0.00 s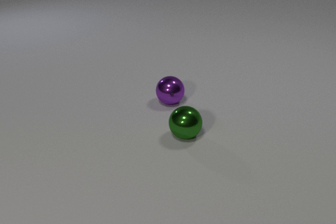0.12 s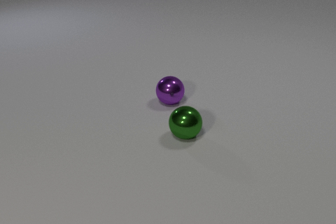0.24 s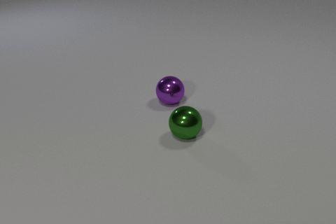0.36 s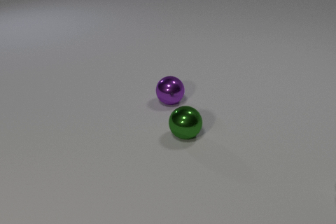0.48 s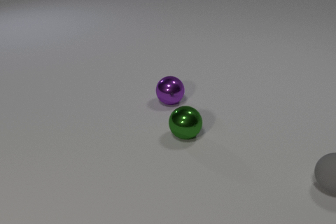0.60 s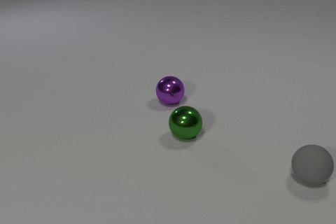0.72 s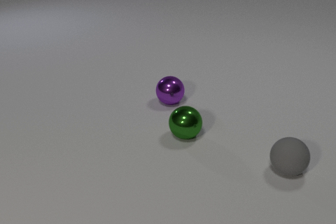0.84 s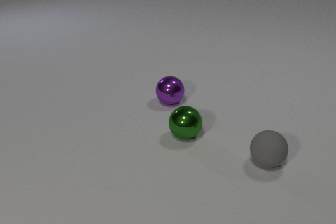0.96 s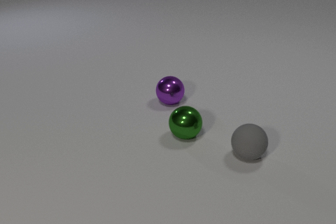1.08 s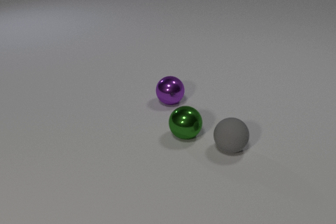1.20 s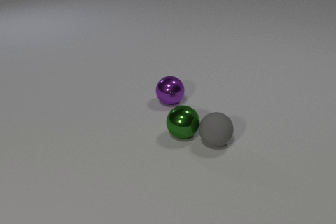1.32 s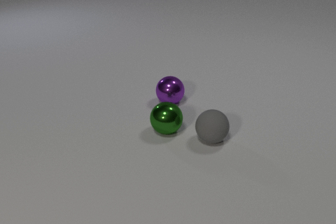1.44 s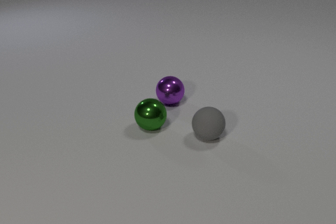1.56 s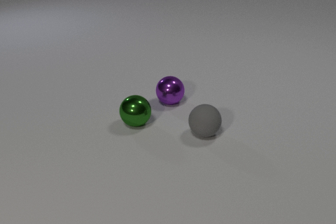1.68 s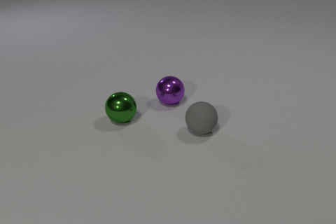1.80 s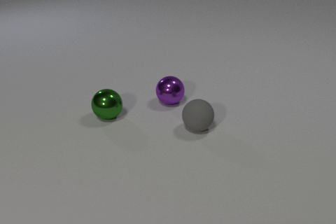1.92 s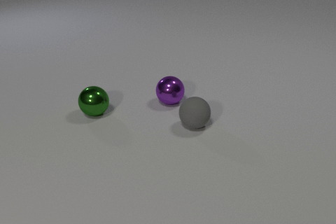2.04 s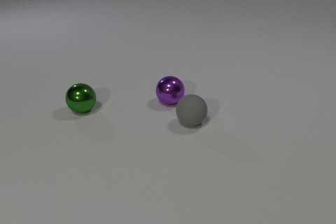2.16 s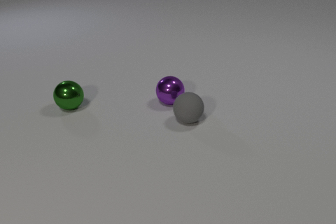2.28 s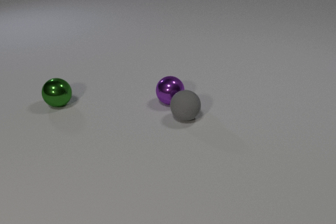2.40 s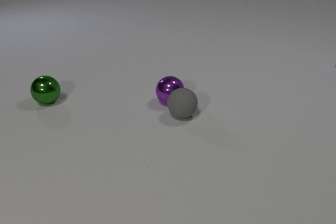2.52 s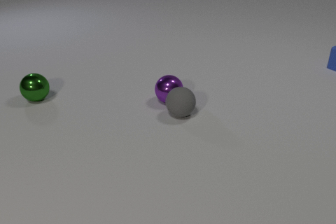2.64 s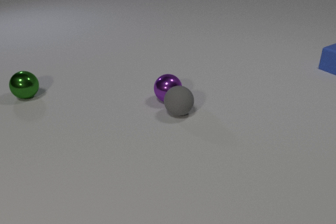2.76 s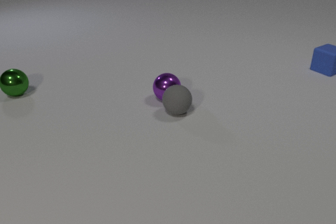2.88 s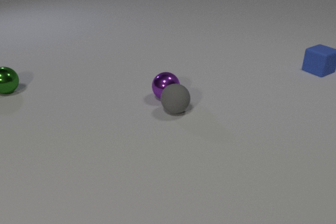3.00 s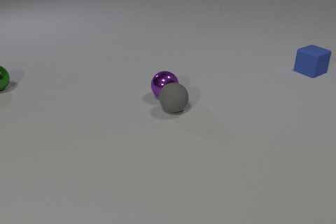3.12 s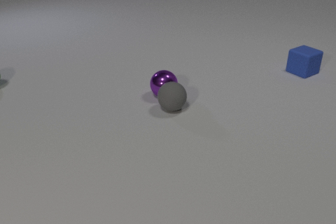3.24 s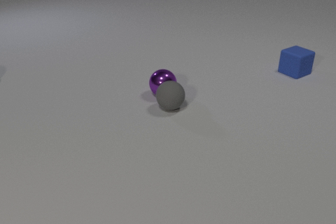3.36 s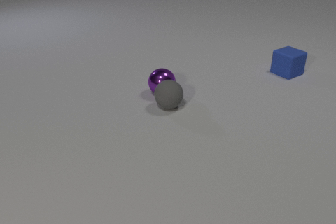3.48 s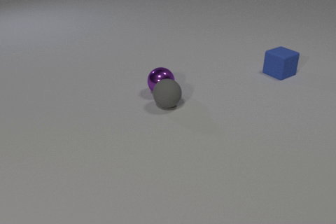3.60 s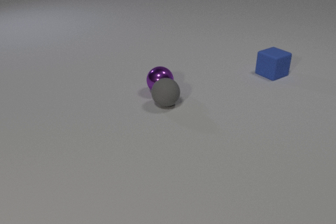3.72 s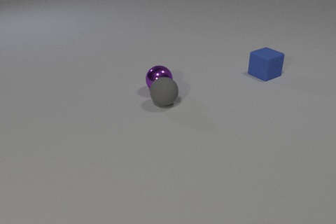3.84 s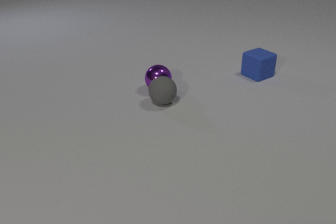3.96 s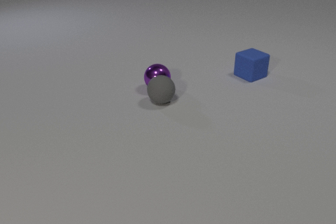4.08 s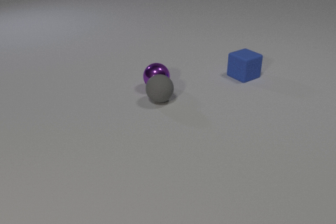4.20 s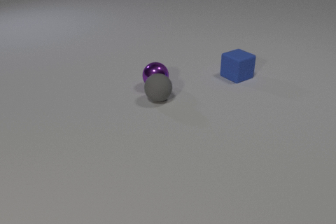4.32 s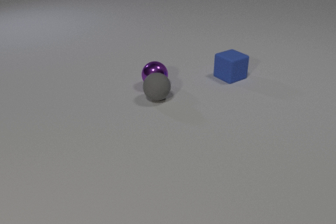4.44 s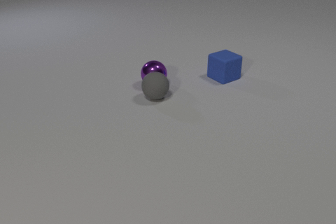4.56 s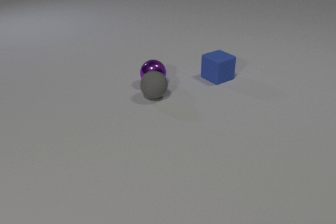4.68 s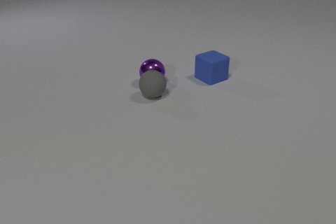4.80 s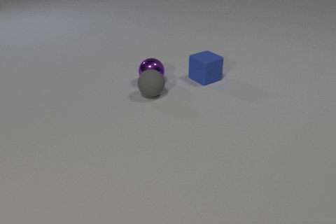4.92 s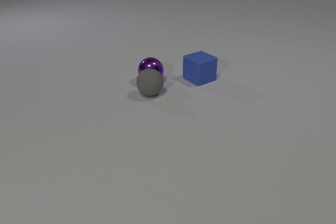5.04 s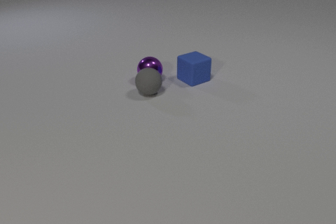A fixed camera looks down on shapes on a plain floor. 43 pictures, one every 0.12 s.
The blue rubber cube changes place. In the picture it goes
to the left.
0.00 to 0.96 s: The gray rubber sphere comes in at the right edge, rolls to the left.
0.96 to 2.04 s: The gray rubber sphere rolls to the left and away from the camera. The green metal sphere rolls to the left and away from the camera. The gray rubber sphere and the green metal sphere collide.
2.04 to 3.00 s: The gray rubber sphere rolls away from the camera and to the left. The green metal sphere rolls to the left and away from the camera. The purple metal sphere rolls away from the camera. The blue rubber cube comes in at the right edge, slides to the left and toward the camera. The gray rubber sphere and the purple metal sphere collide.
3.00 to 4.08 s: The gray rubber sphere rolls away from the camera and to the left. The green metal sphere rolls away from the camera and to the left, leaves at the left edge. The purple metal sphere rolls away from the camera and to the left. The blue rubber cube slides to the left and toward the camera.
4.08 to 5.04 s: The gray rubber sphere rolls away from the camera and to the left. The purple metal sphere rolls away from the camera. The blue rubber cube slides to the left.
What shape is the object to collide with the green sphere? sphere.
How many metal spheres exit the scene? 1.
How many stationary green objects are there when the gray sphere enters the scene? 1.
